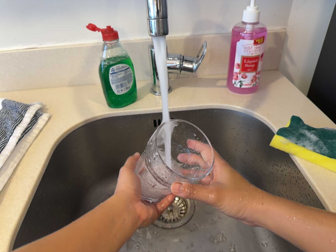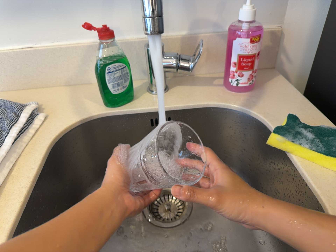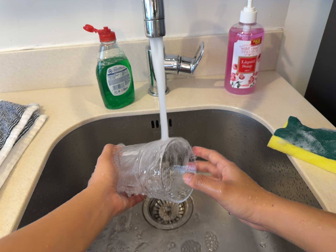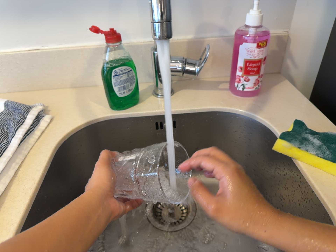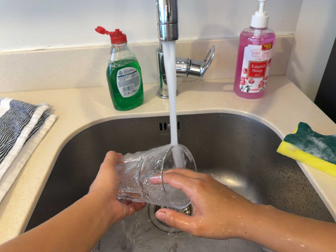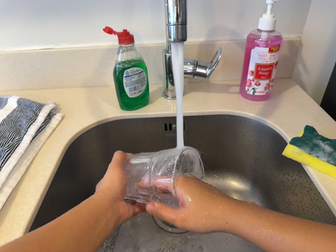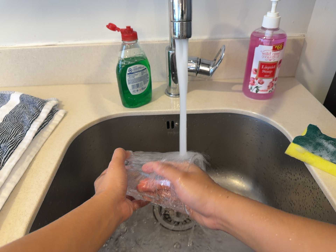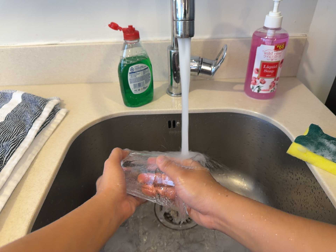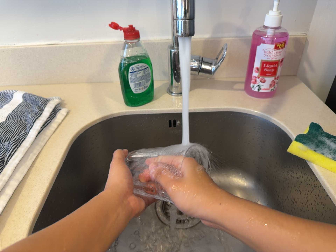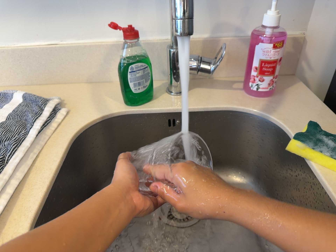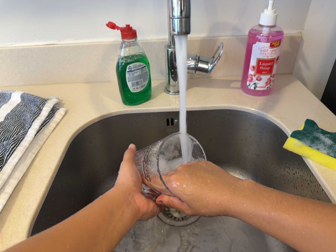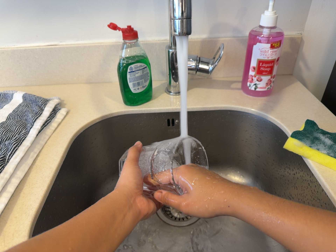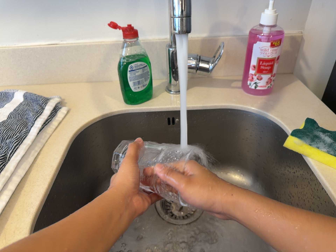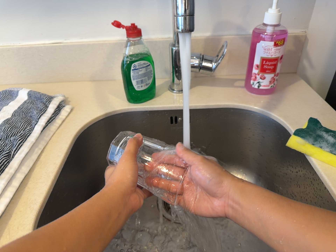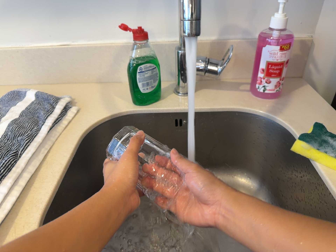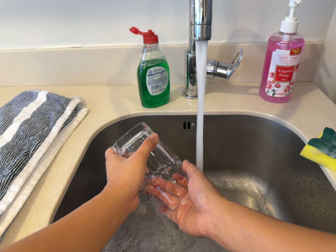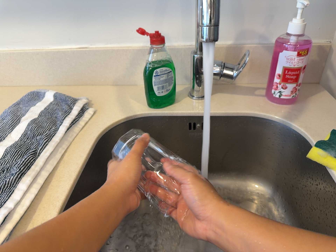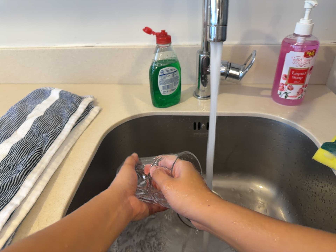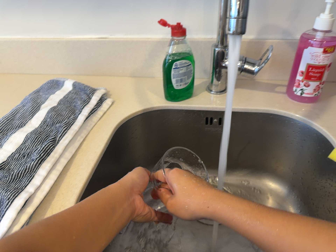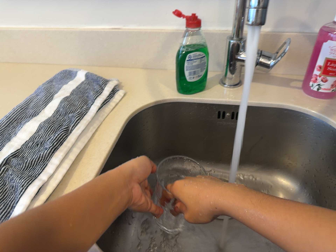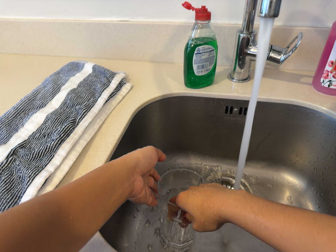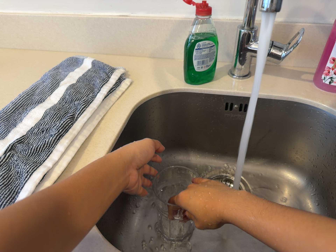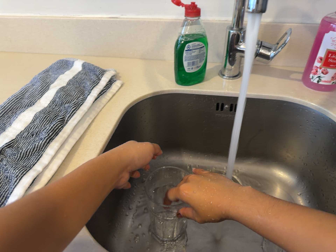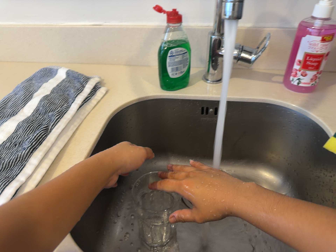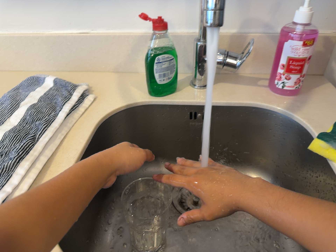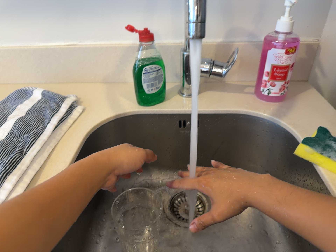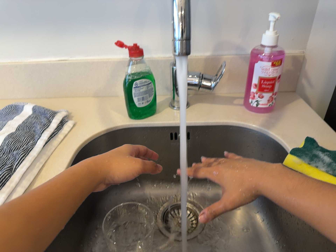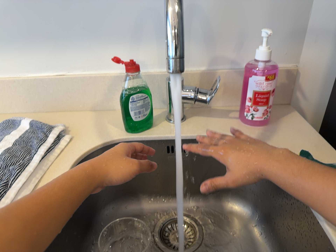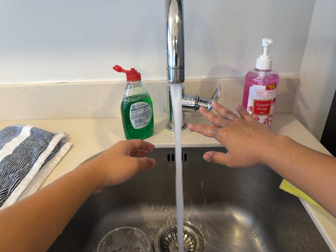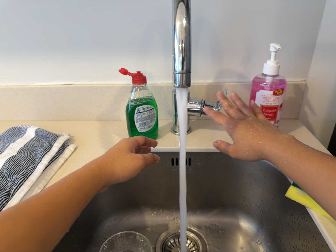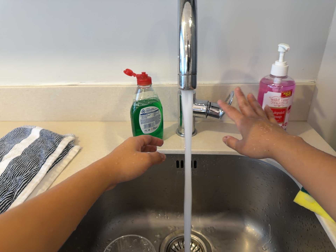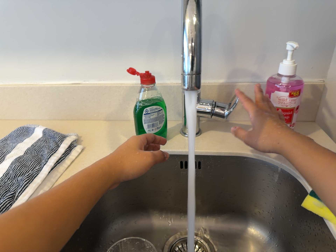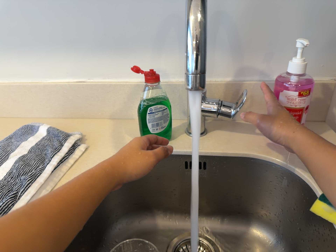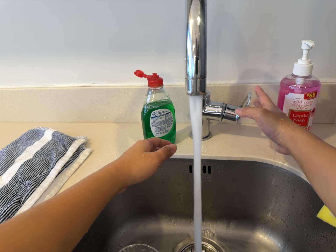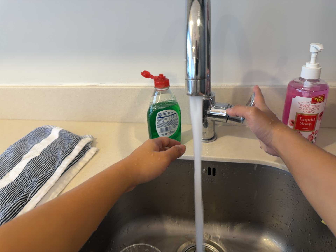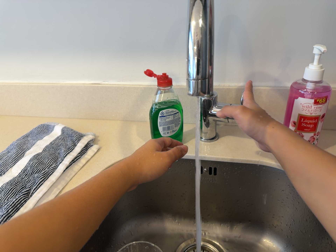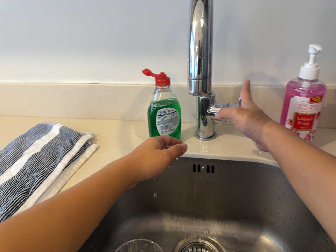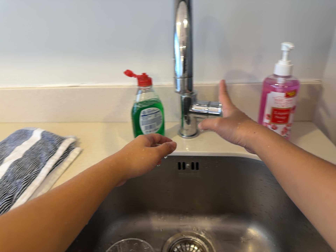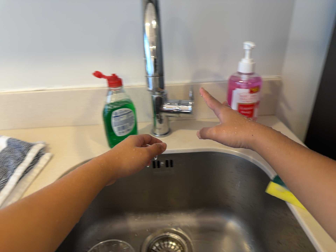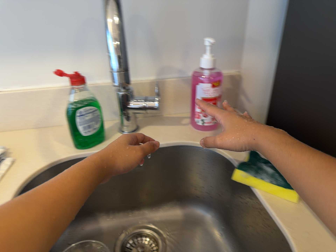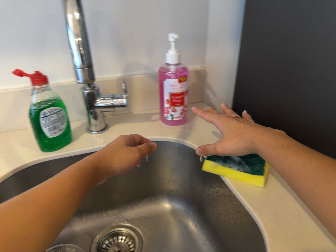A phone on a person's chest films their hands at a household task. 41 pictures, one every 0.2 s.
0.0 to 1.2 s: The camera shifts only a little, or ends up much as it began.
1.2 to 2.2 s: The camera keeps its place and its aim.
2.2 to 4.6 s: The camera shifts only a little, or ends up much as it began.
4.6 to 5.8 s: The camera's aim tips toward the top of its view by about 10 degrees, and the scene shifts downward.
5.8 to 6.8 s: The camera shifts only a little, or ends up much as it began.
6.8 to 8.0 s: The camera pans to its right by about 25 degrees. It rolls about its line of sight by about 10 degrees, and the scene rotates counterclockwise.
The film runs forward here.
